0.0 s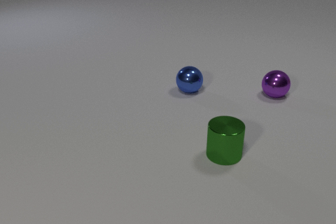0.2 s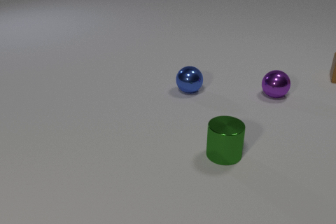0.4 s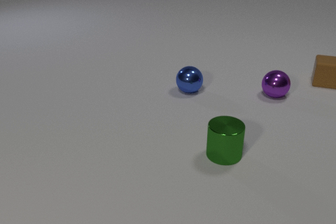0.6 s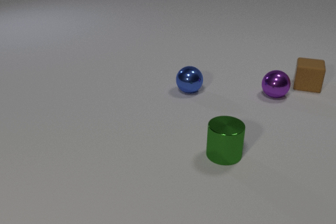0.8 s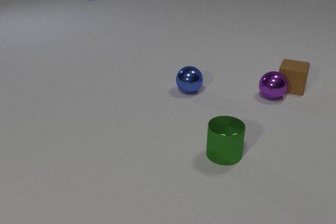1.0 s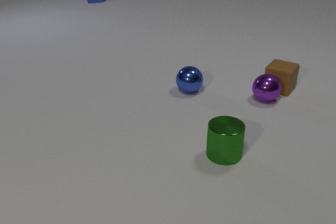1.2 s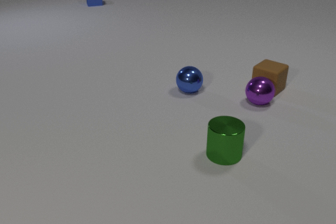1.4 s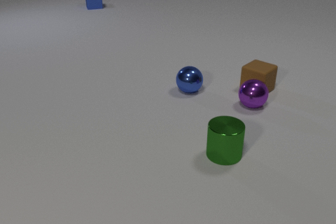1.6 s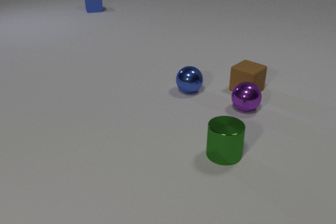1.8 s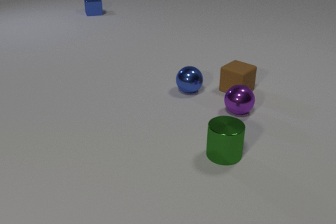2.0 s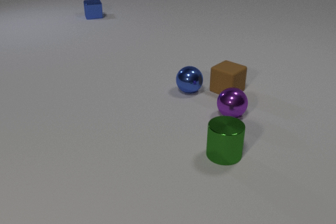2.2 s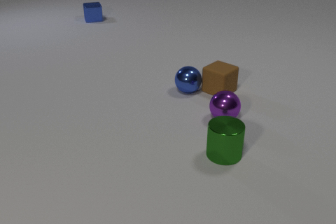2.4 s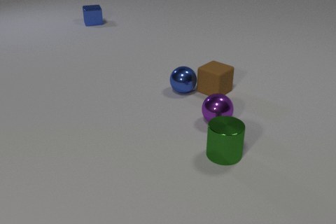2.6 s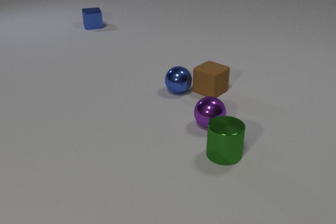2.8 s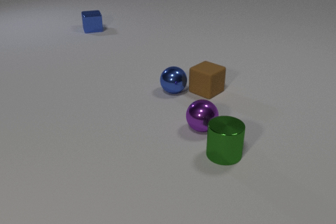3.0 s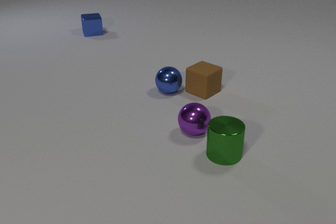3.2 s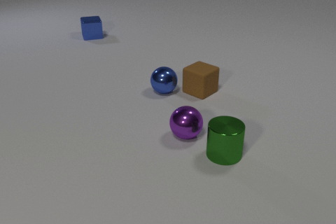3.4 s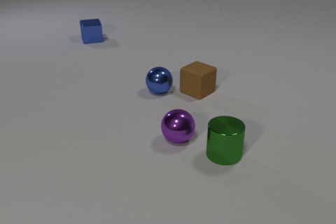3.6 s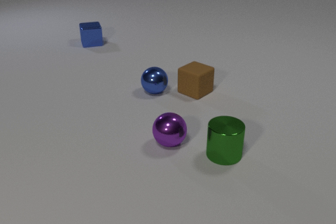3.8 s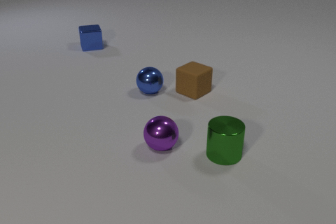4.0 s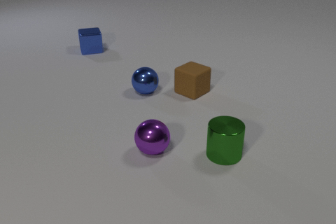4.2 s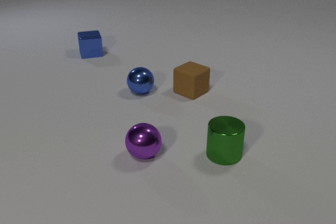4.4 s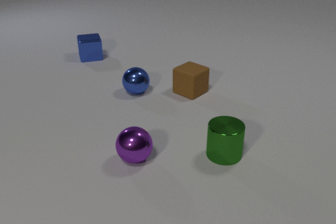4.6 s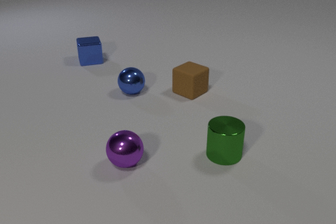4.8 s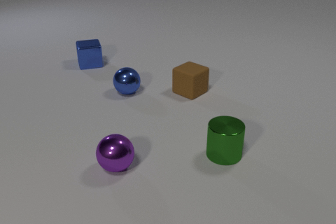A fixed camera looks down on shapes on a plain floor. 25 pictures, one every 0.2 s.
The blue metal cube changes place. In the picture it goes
toward the camera.
The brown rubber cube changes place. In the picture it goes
to the left.
0.0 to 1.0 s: The brown rubber cube comes in at the right edge, slides to the left and toward the camera. The purple metal sphere rolls toward the camera and to the left. The blue metal cube comes in at the top edge, slides toward the camera. The brown rubber cube and the purple metal sphere collide.
1.0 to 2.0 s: The brown rubber cube slides to the left. The purple metal sphere rolls toward the camera and to the left. The blue metal cube slides toward the camera.
2.0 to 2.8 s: The brown rubber cube slides to the left. The purple metal sphere rolls toward the camera and to the left. The blue metal sphere rolls to the left. The blue metal cube slides toward the camera. The brown rubber cube and the blue metal sphere collide.
2.8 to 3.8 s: The brown rubber cube slides to the left. The purple metal sphere rolls to the left and toward the camera. The blue metal sphere rolls to the left. The blue metal cube slides toward the camera.
3.8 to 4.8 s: The purple metal sphere rolls to the left and toward the camera. The blue metal sphere rolls to the left. The blue metal cube slides toward the camera.
How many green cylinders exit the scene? 0.
What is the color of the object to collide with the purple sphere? brown.
What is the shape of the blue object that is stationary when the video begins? sphere.
